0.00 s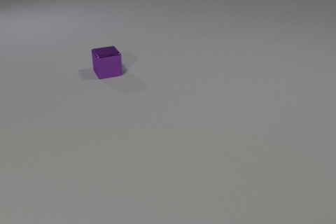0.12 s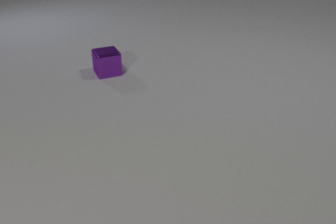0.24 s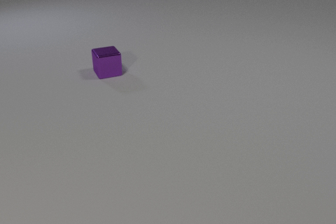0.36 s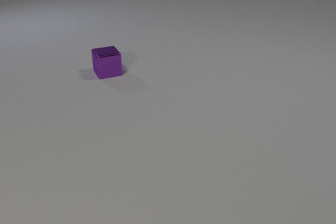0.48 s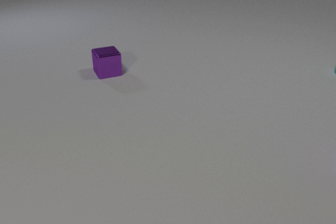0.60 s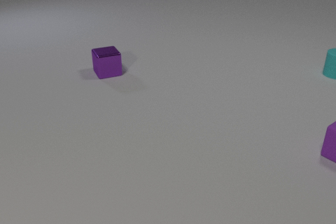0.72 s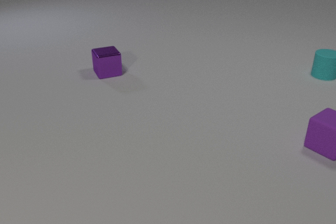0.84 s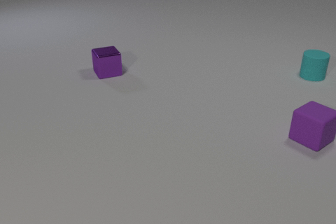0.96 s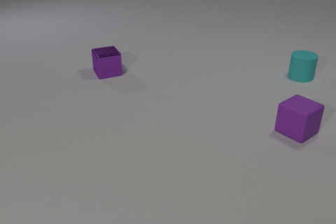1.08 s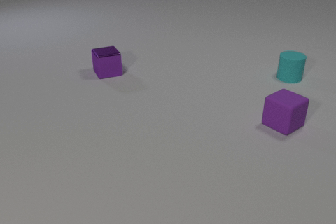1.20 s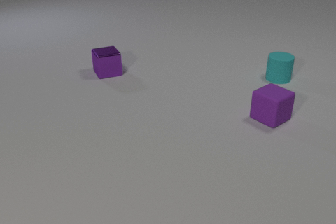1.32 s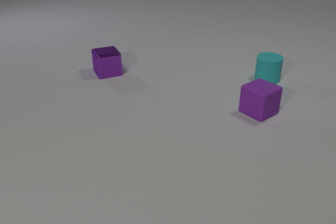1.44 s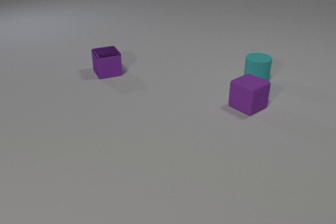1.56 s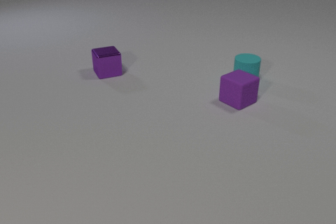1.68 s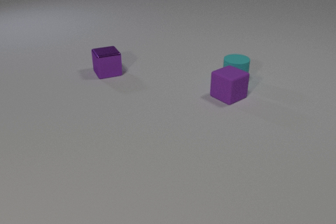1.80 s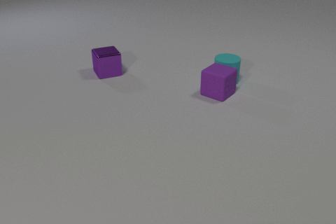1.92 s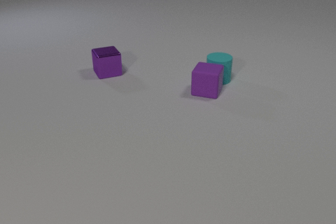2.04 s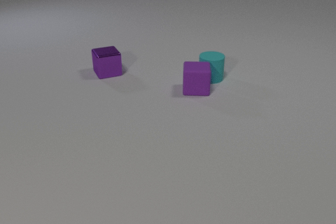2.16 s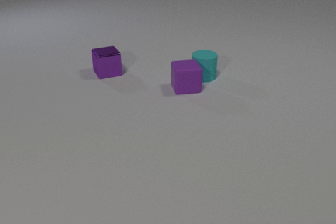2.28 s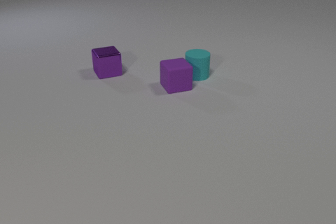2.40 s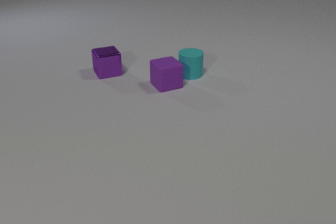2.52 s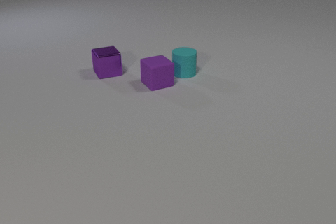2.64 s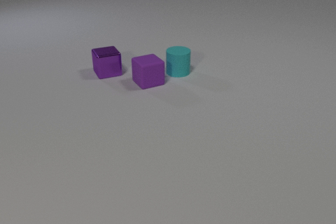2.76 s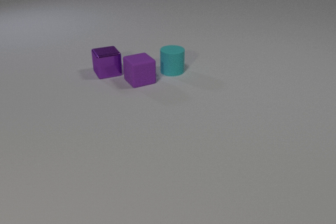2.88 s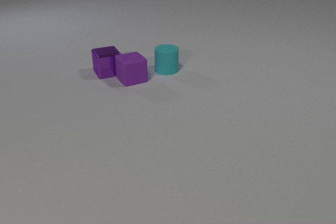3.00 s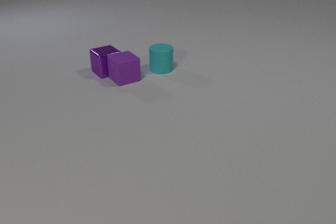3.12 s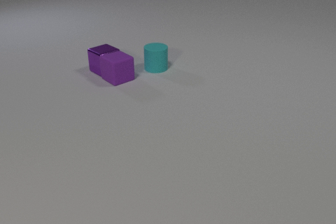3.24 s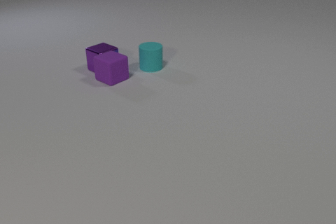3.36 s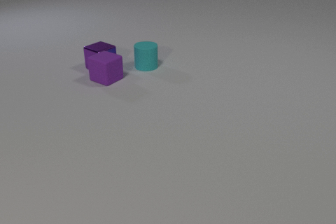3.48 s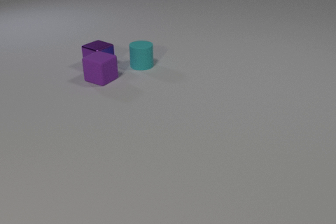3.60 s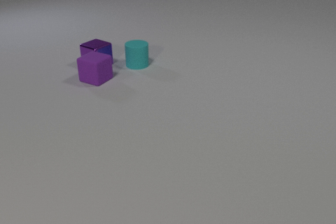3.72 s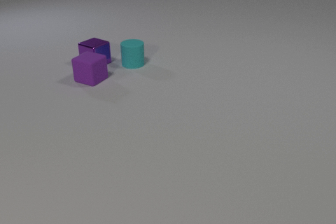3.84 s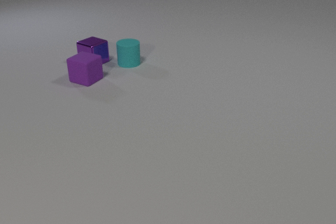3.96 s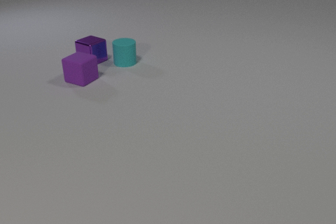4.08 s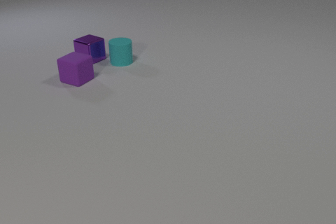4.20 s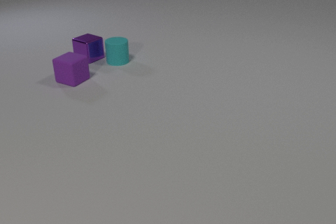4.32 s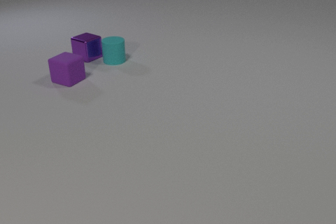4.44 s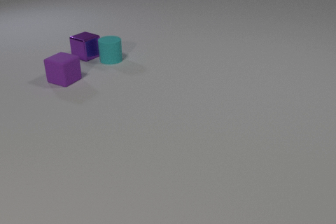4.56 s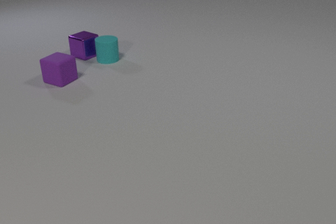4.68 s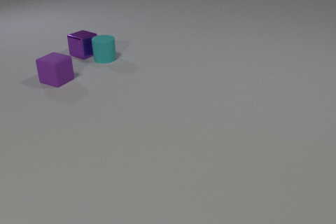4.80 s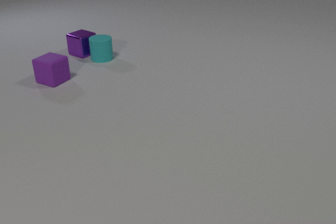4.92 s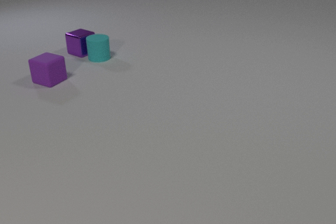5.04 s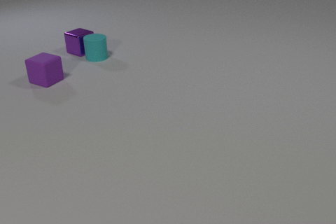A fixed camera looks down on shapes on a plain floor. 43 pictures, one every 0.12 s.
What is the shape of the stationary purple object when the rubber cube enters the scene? cube.
How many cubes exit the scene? 0.
How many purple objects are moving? 2.
0.00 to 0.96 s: The purple rubber cube comes in at the right edge, slides to the left and away from the camera. The cyan rubber cylinder comes in at the right edge, slides to the left and toward the camera.
0.96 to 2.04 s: The purple rubber cube slides to the left and away from the camera, spins so that its near face slides to the right, counterclockwise seen from above. The cyan rubber cylinder slides to the left. The purple rubber cube and the cyan rubber cylinder collide.
2.04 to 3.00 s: The purple rubber cube slides to the left, spins so that its near face slides to the right, counterclockwise seen from above. The cyan rubber cylinder slides to the left. The purple rubber cube and the purple metal cube collide.
3.00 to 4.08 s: The purple rubber cube slides to the left, spins counterclockwise seen from above by about 30 degrees, its near face sliding to the right. The cyan rubber cylinder slides to the left and away from the camera. The purple metal cube slides away from the camera and to the left, spins counterclockwise seen from above by about 15 degrees, its near face sliding to the right.
4.08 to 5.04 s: The purple rubber cube slides to the left. The cyan rubber cylinder slides to the left and away from the camera. The purple metal cube slides away from the camera and to the left.
